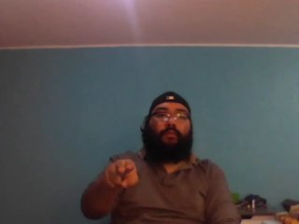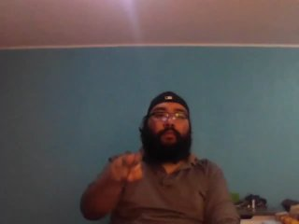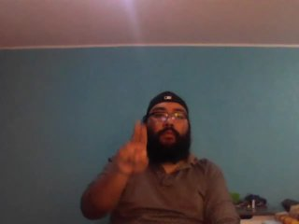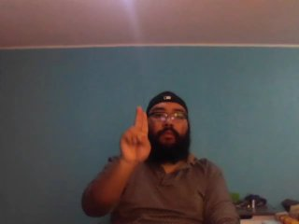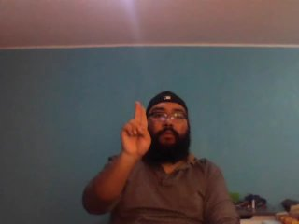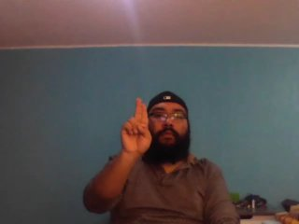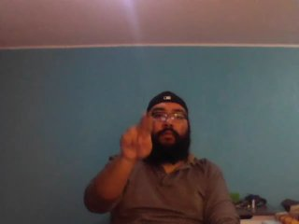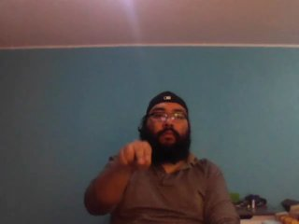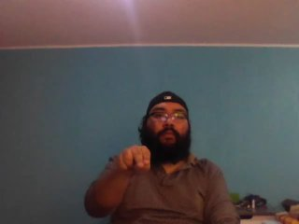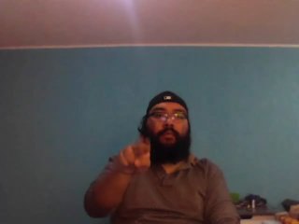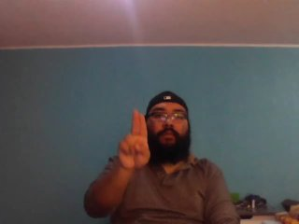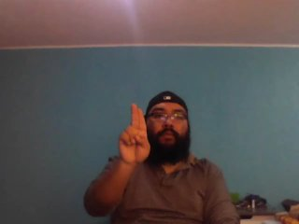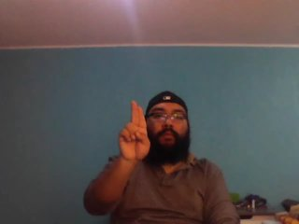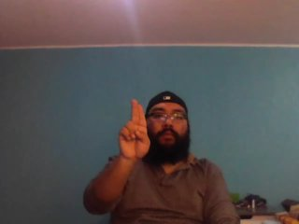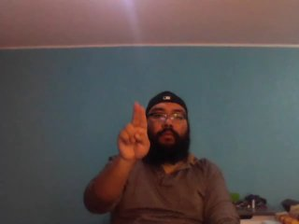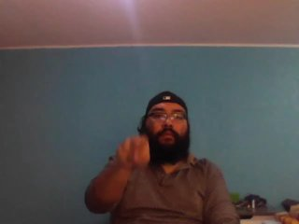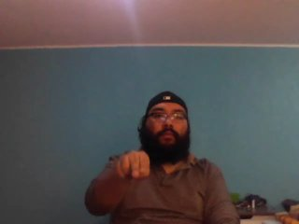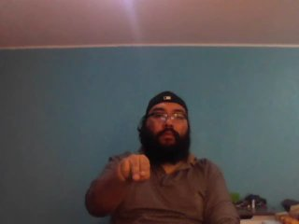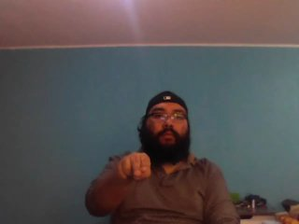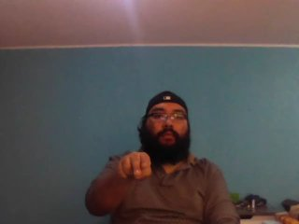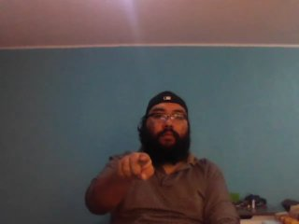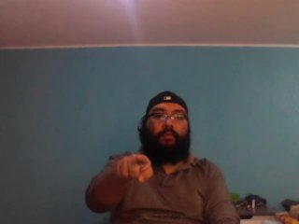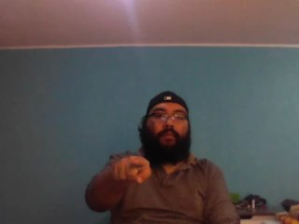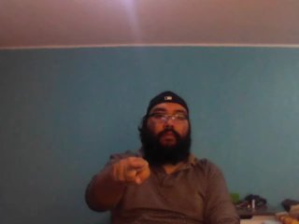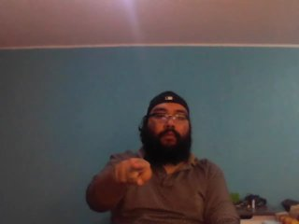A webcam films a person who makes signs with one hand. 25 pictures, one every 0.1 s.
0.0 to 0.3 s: Pointing with two fingers.
0.4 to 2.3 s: Double click with two fingers.
